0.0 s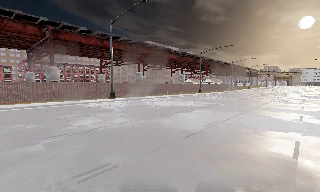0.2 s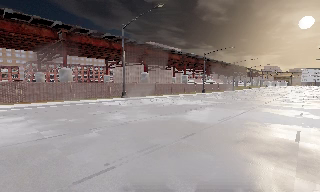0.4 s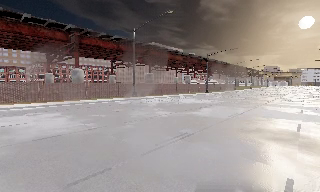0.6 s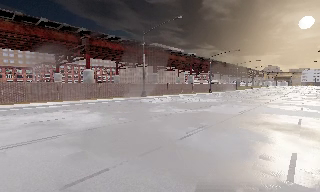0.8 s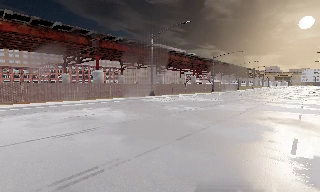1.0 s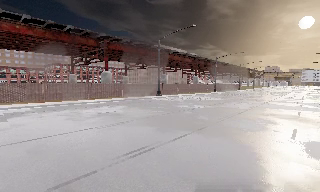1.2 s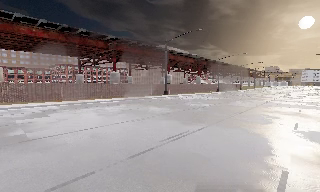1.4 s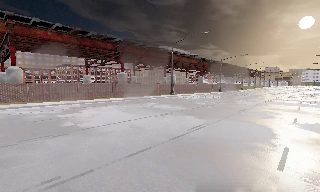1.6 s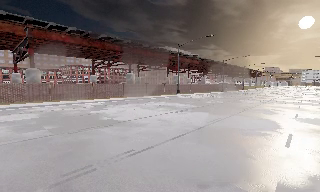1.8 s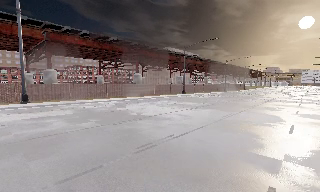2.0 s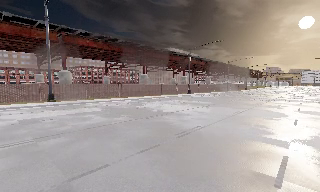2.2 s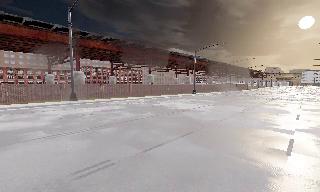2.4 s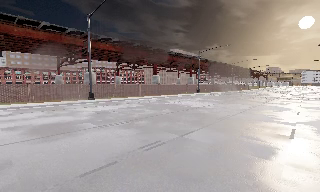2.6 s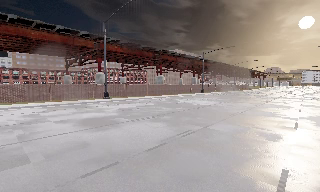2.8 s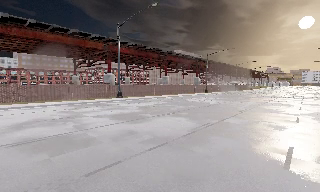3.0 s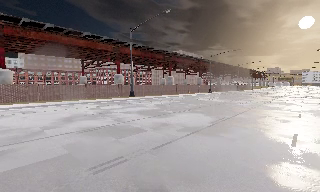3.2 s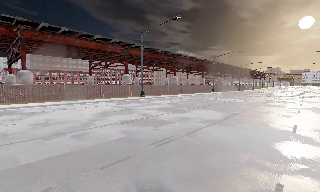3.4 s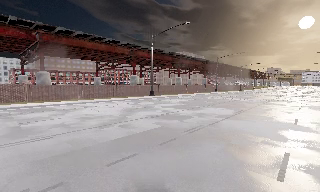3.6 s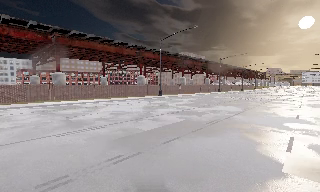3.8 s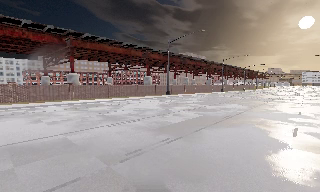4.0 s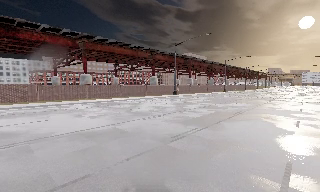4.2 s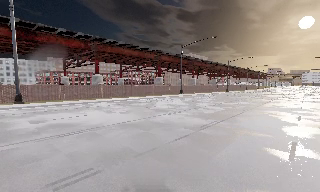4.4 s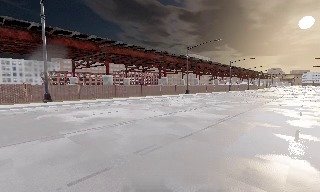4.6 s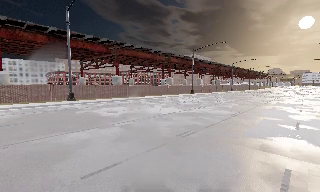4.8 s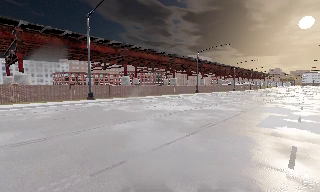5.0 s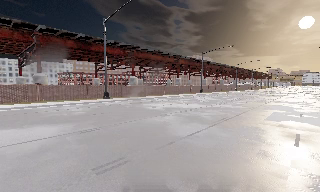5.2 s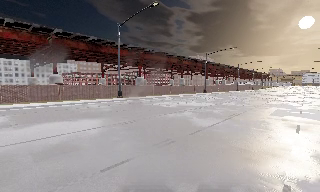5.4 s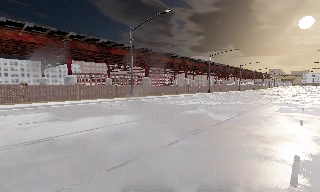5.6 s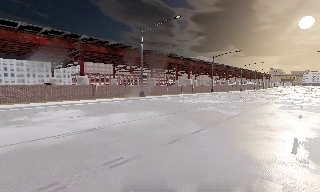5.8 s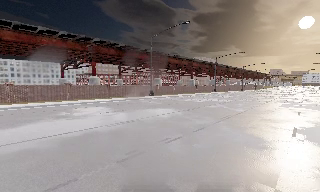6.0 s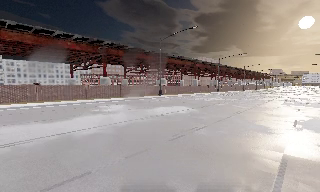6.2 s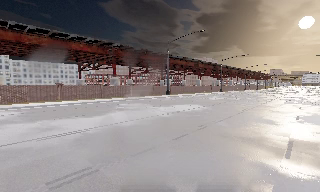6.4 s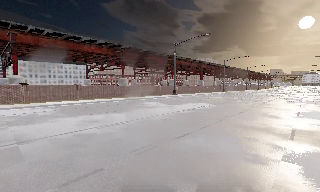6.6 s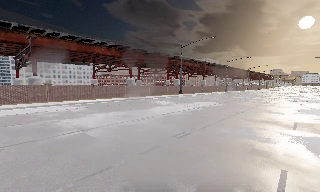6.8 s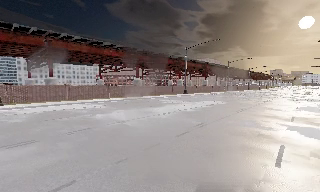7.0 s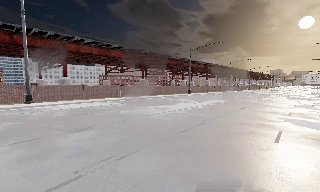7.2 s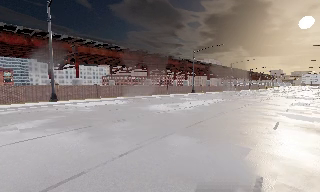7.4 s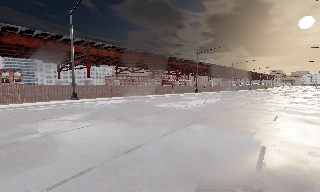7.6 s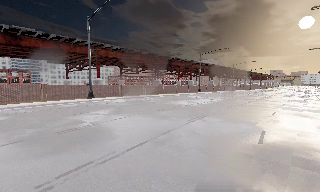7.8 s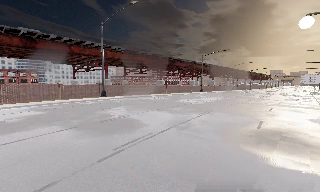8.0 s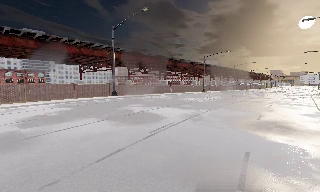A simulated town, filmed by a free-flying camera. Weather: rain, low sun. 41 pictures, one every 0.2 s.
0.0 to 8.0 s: The camera travels backward and to its left, about 85 m, so what stands in front gets smaller.
The film runs backward here.
